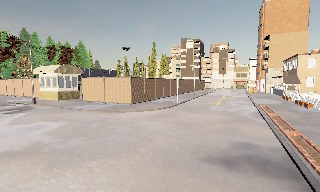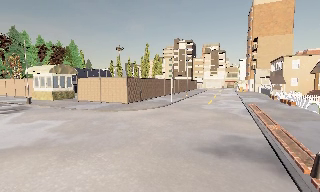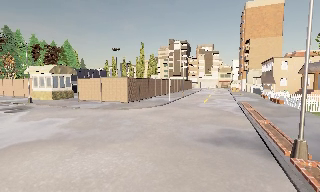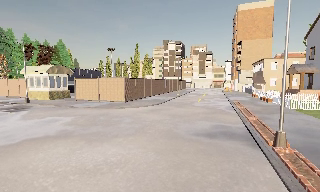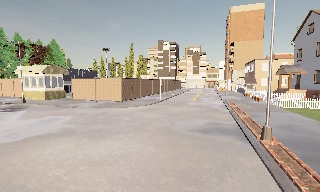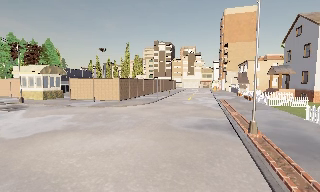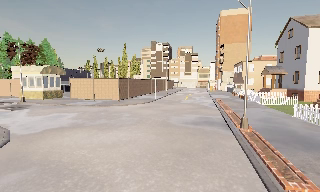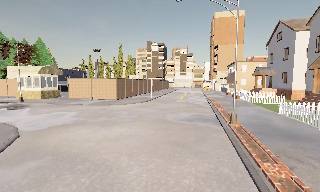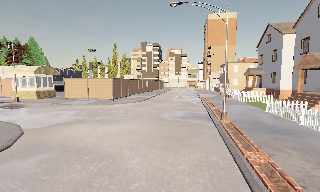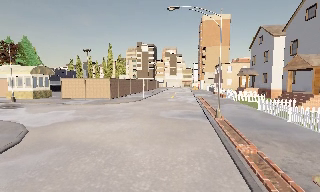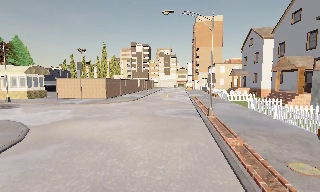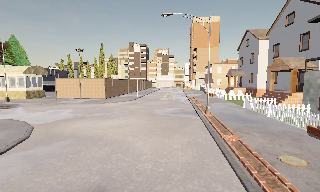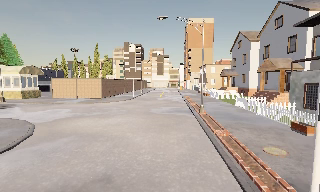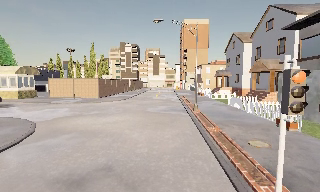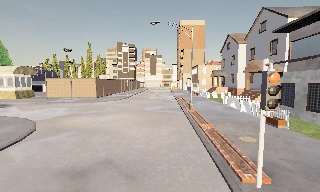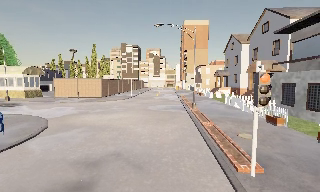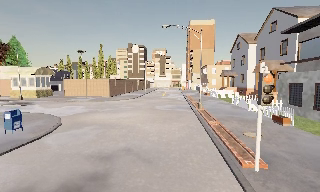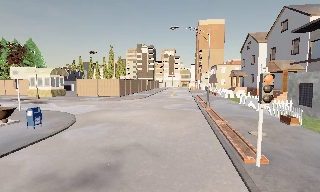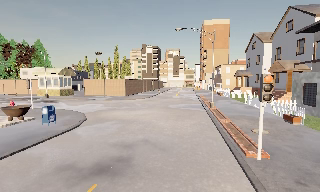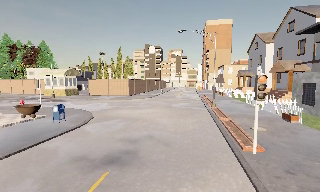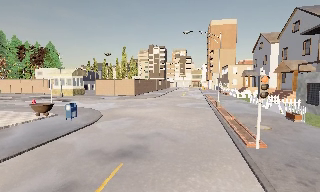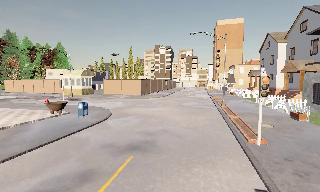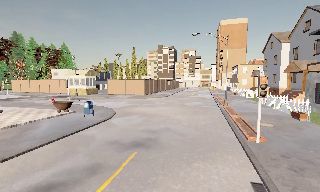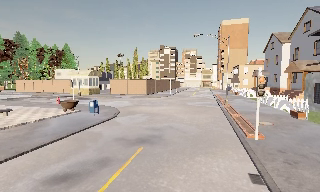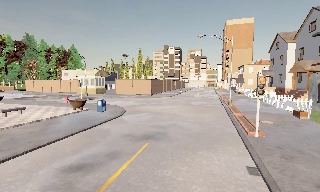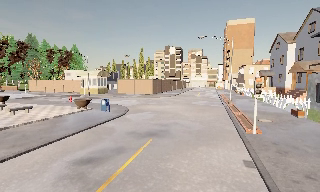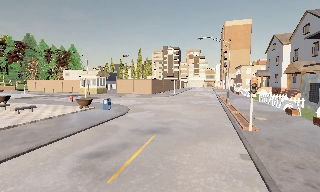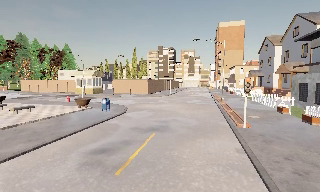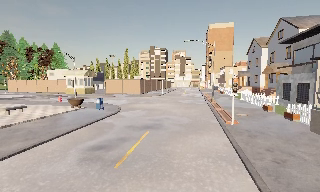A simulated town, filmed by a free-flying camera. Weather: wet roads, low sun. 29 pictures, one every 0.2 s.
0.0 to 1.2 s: The camera pans to its right, which is clockwise from overhead, by about 10 degrees. It travels backward, about 5 m, so what stands in front gets smaller.
1.2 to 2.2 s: The camera travels backward, about 3 m, so what stands in front gets smaller. It loses speed.
2.2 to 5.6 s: The camera travels backward, about 8 m, so what stands in front gets smaller.
The film runs backward here.
